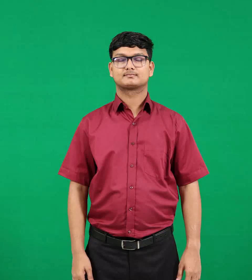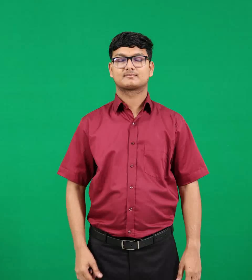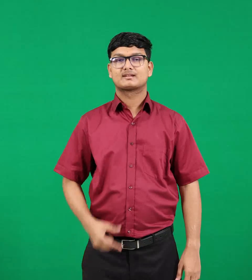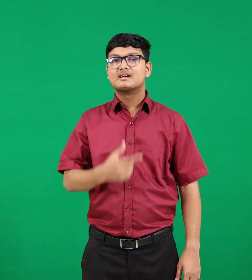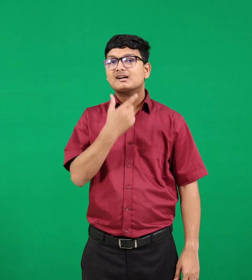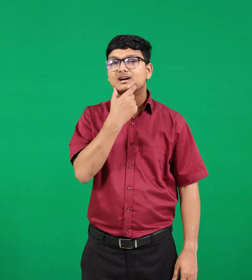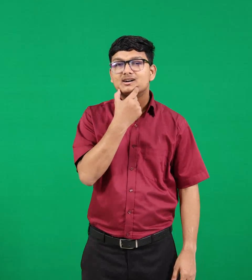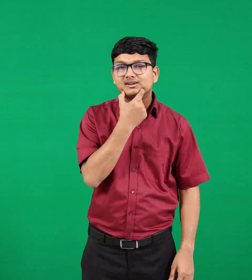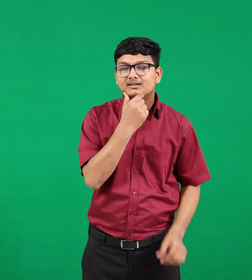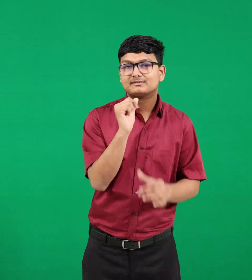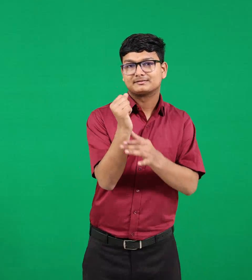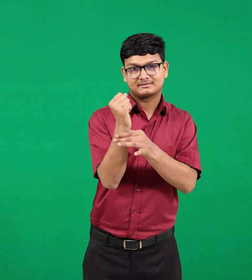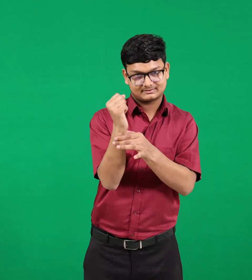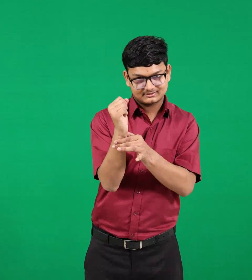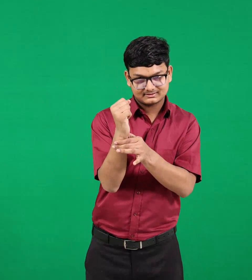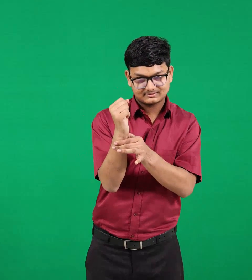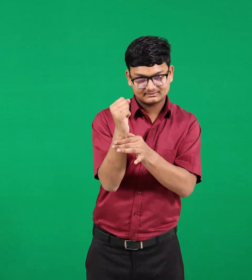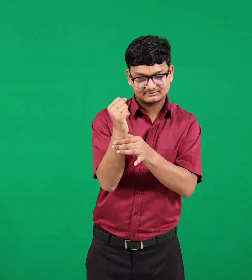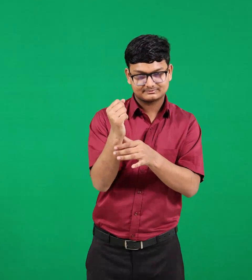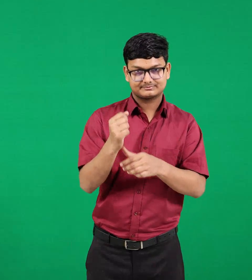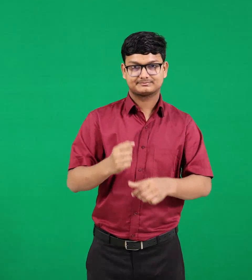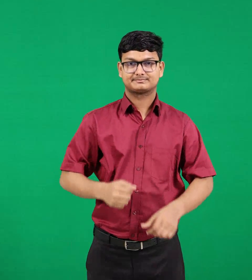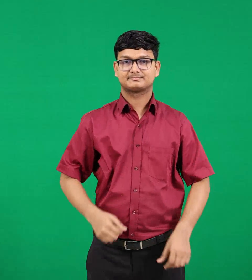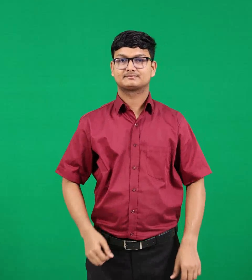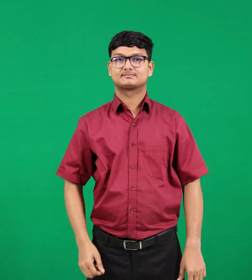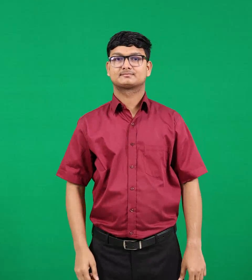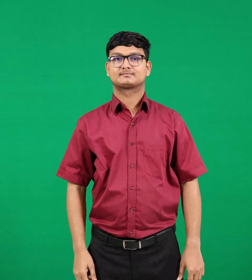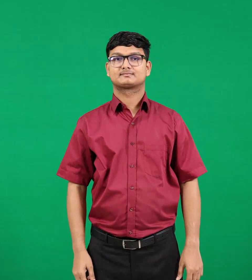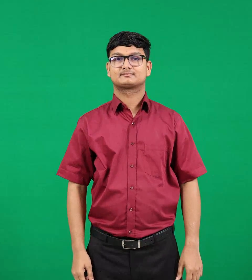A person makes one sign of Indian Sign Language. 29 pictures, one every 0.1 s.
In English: bone
